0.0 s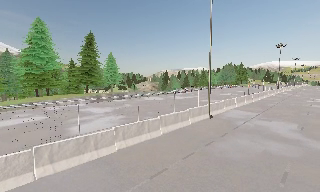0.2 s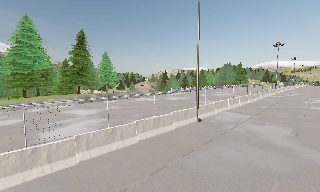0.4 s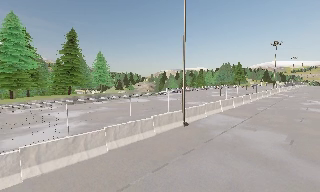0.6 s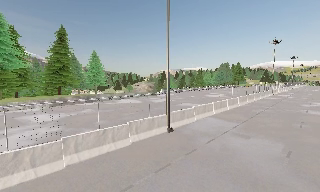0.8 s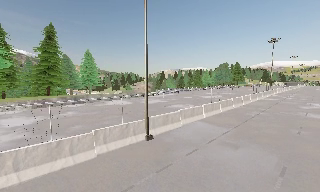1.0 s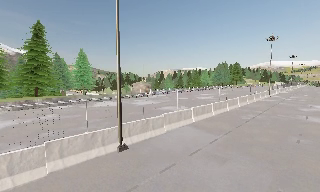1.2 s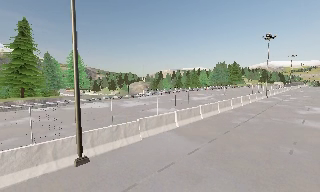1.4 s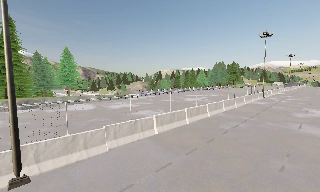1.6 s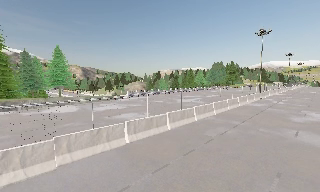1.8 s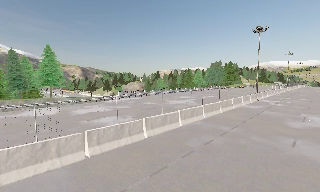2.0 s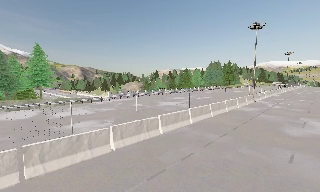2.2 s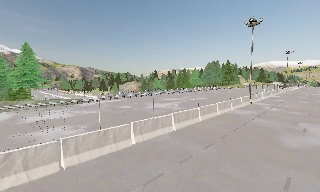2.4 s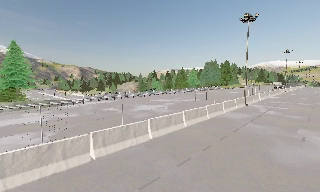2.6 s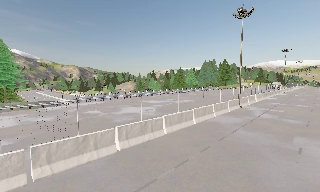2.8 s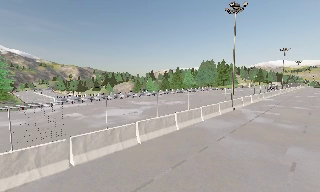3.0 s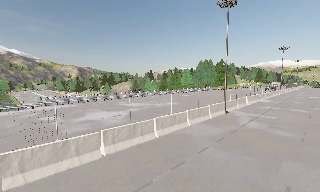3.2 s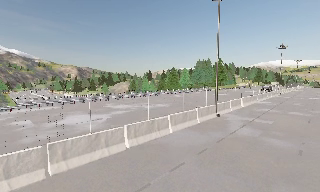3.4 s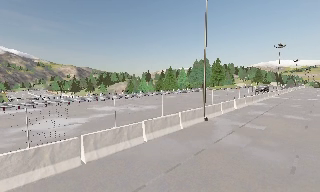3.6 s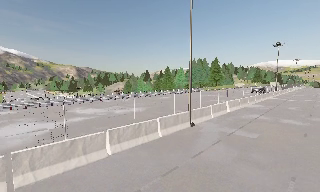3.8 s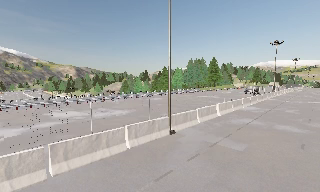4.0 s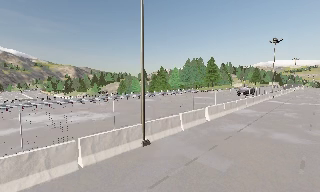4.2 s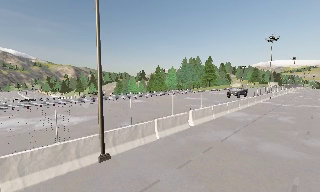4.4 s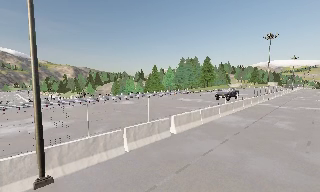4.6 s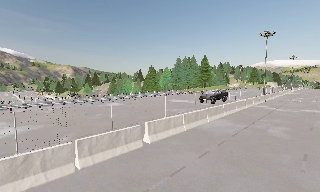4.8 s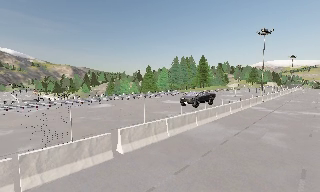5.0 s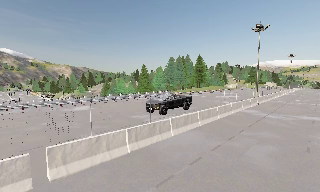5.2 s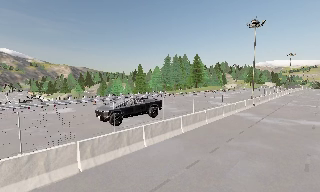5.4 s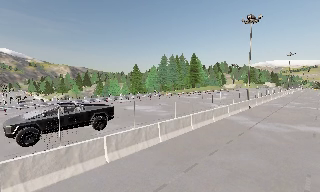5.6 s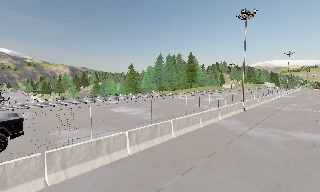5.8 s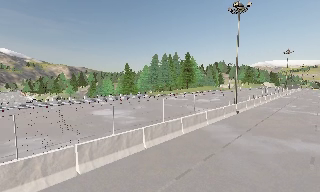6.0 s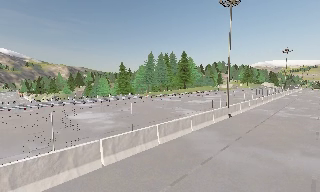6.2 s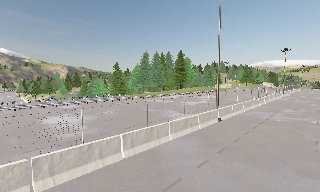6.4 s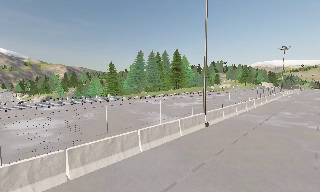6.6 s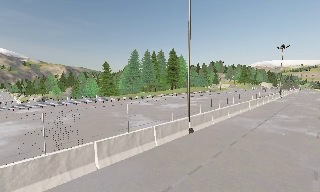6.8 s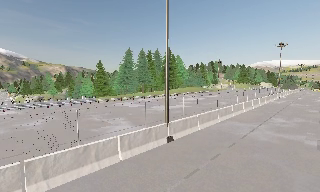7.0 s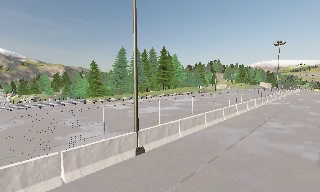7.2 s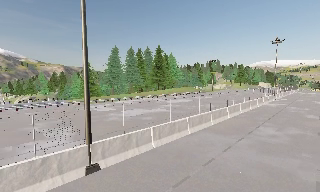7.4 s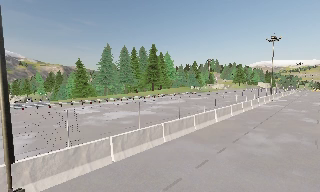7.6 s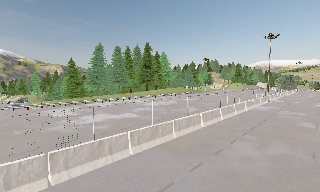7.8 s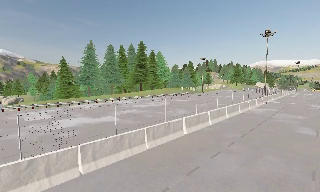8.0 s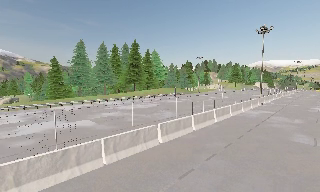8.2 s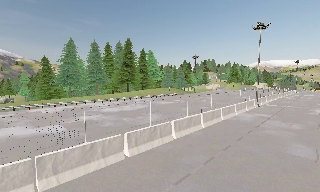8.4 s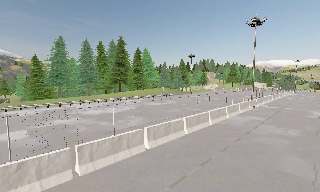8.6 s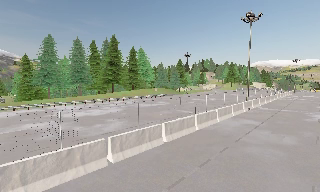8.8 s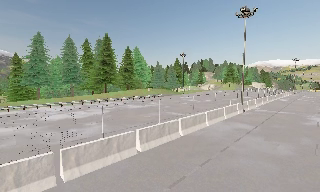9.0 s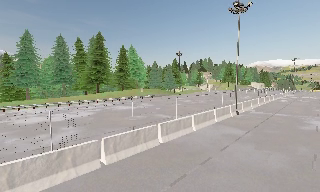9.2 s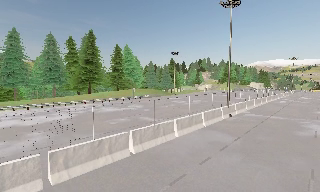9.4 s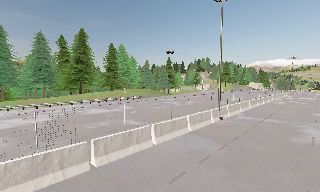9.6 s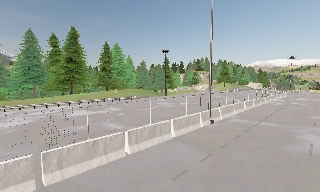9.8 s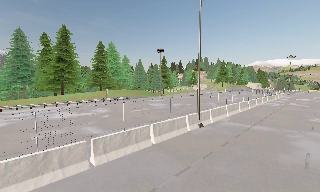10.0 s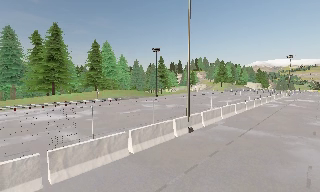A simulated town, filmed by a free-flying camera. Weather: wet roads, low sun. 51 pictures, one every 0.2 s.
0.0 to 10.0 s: The camera travels forward and to its right, about 110 m, so what stands in front looms larger.
The film runs forward here.
